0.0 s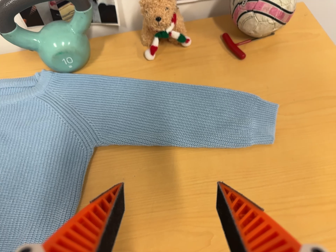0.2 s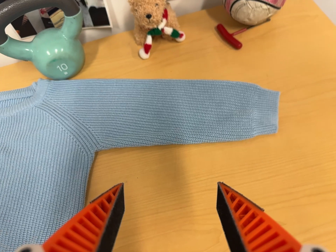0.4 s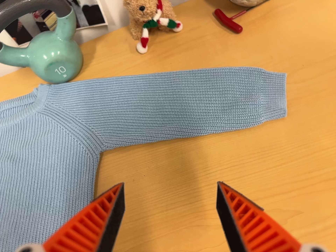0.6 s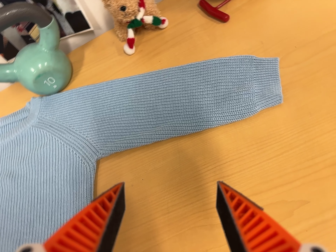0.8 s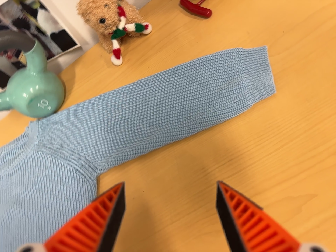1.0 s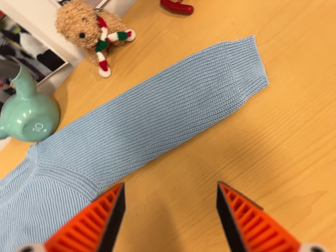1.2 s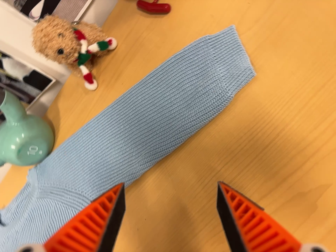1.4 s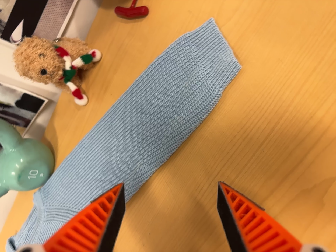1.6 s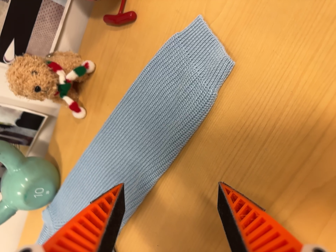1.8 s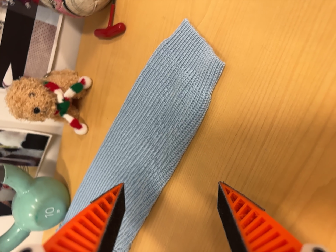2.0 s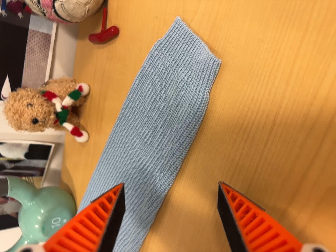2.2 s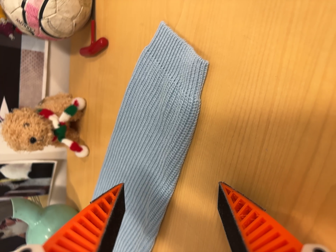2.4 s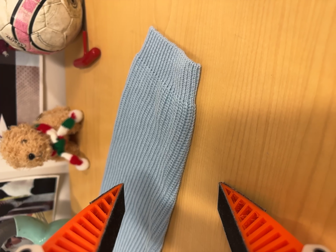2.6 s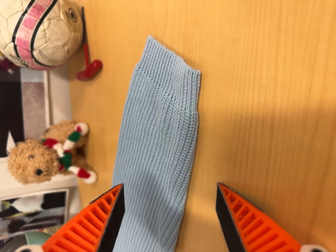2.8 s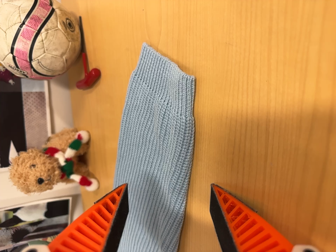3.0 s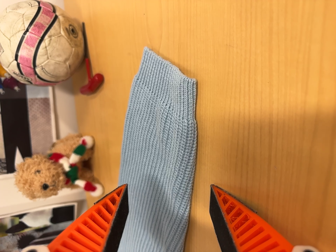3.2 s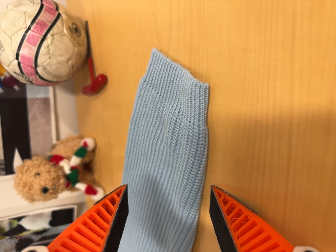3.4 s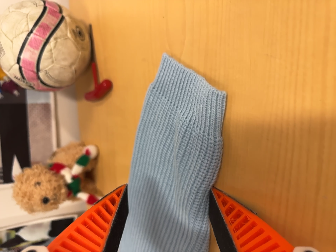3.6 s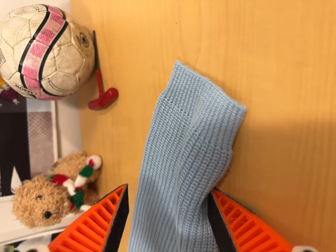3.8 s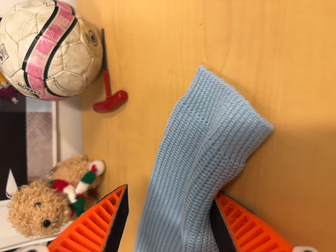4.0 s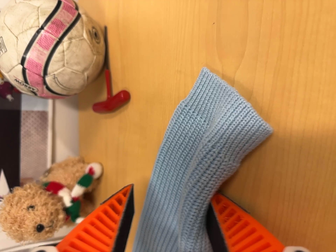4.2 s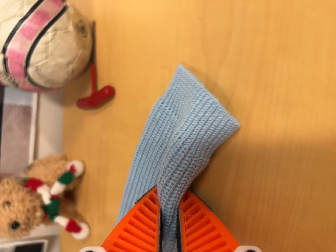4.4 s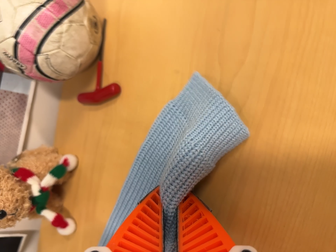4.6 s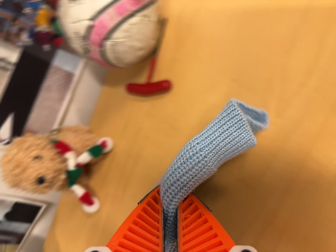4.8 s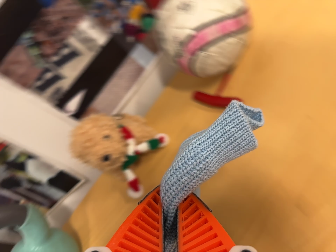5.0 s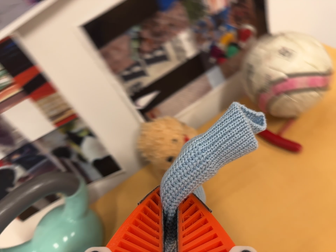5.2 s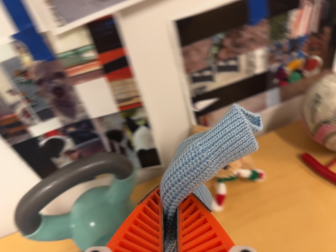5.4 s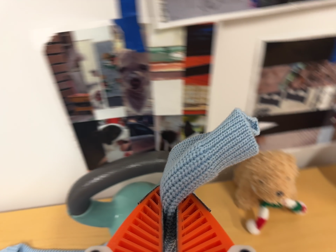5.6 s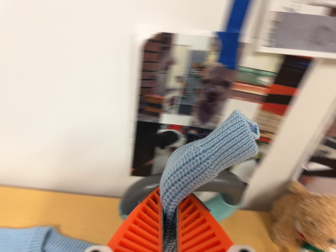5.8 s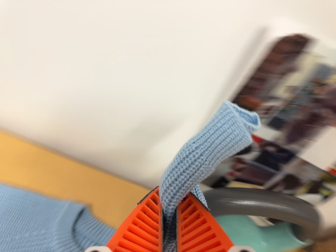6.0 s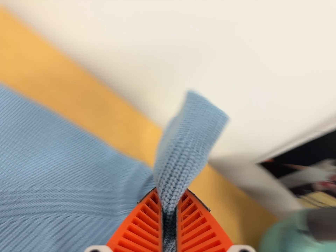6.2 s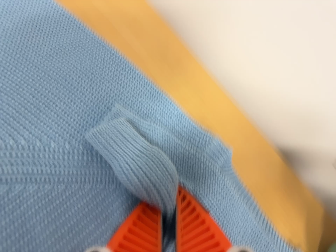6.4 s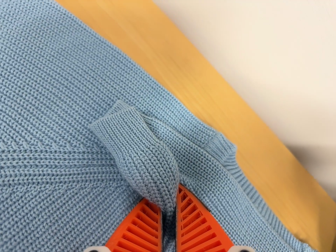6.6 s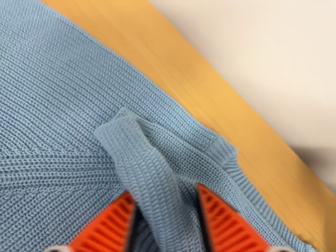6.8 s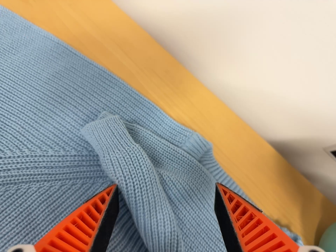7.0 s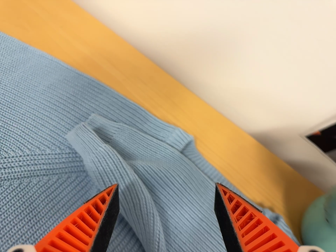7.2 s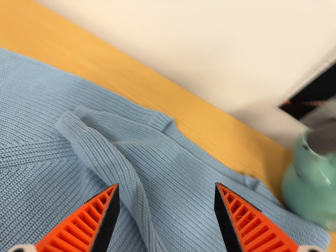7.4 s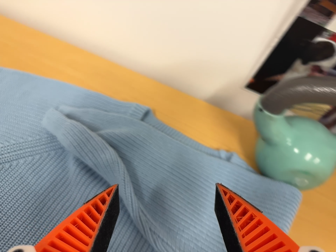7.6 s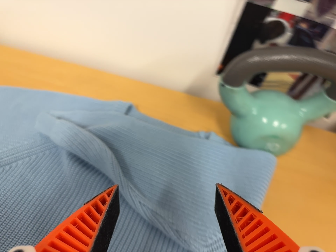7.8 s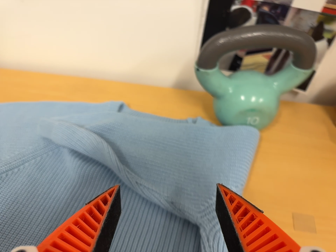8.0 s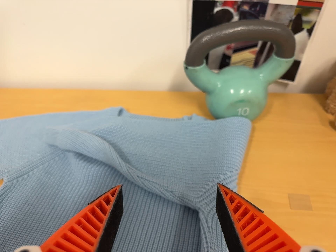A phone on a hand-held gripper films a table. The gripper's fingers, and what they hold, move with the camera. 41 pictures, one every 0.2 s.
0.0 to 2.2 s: The camera pans to its left by about 25 degrees. It travels to its right and forward, about 26 cm. It rolls about its line of sight by about 70 degrees, and the scene rotates counterclockwise.
2.2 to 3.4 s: The camera rolls about its line of sight by about 10 degrees, and the scene rotates counterclockwise.
3.4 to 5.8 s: The camera travels to its left, about 60 cm, so close, fixed things drift to the right. Its aim tips toward the top of its view by about 15 degrees, and the scene shifts downward. It rolls about its line of sight by about 115 degrees, and the scene rotates clockwise.
5.8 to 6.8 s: The camera swings to its left by about 10 degrees, and the scene slides to the right. It travels to its left and forward, about 14 cm, so close, fixed things drift to the right. Its aim tips toward the bottom of its view by about 15 degrees, and the scene shifts upward. It rolls about its line of sight by about 20 degrees, and the scene rotates clockwise.
6.8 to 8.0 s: The camera travels toward the bottom of its view, backward and to its right, about 30 cm. Its aim tips toward the top of its view by about 15 degrees. It rolls about its line of sight by about 40 degrees, and the scene rotates counterclockwise.
The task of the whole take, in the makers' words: right arm across.
The film runs forward here.
